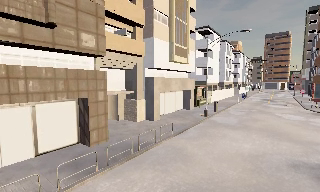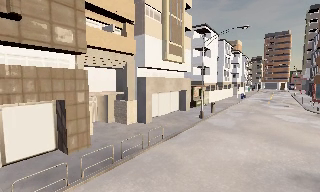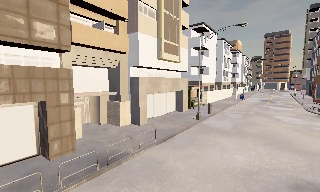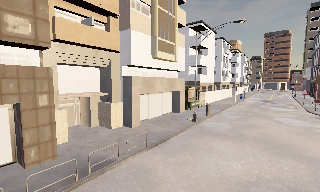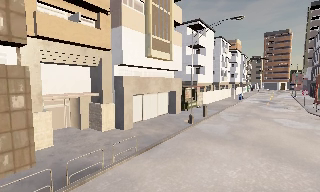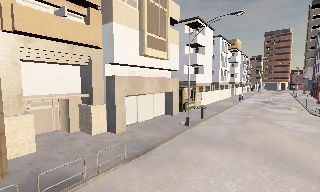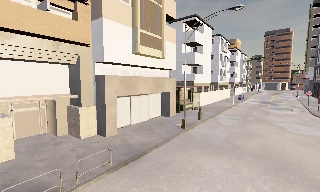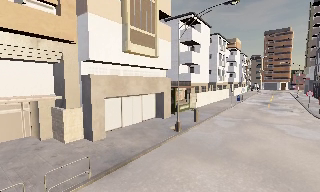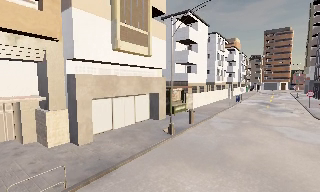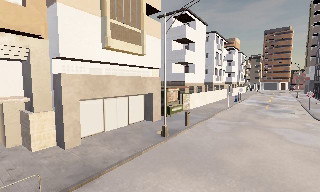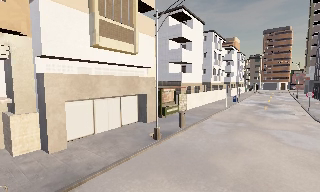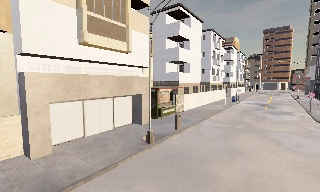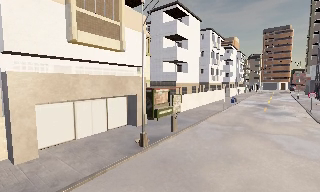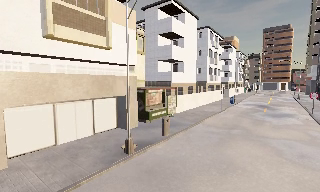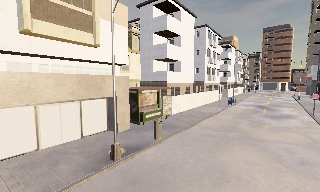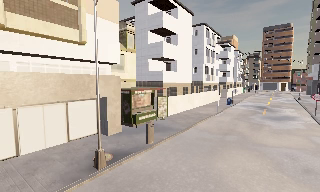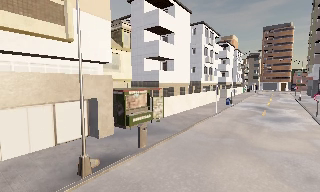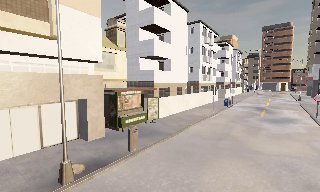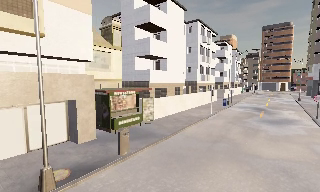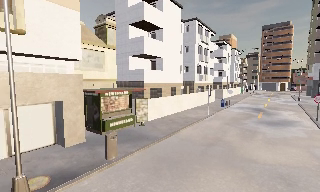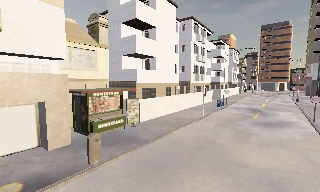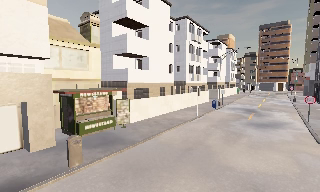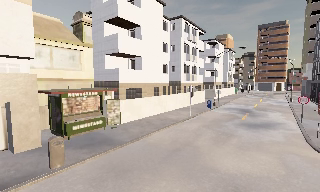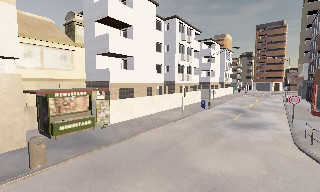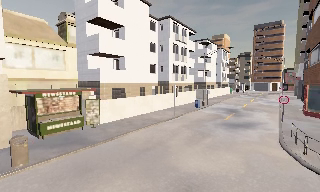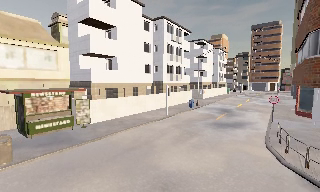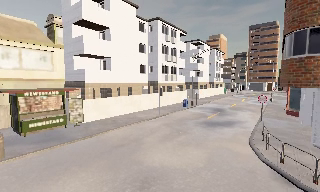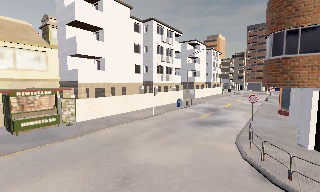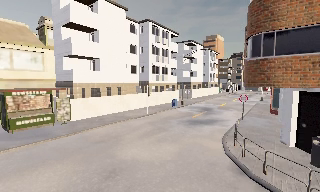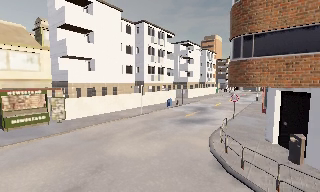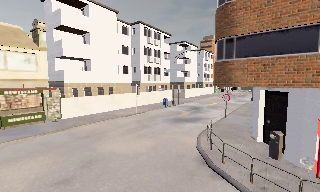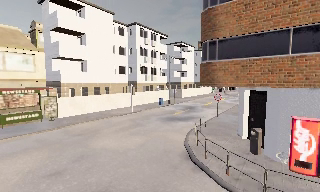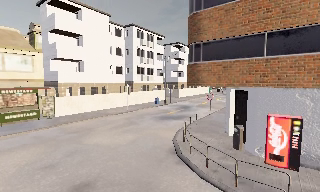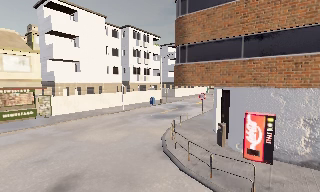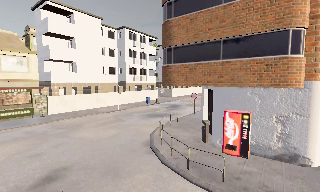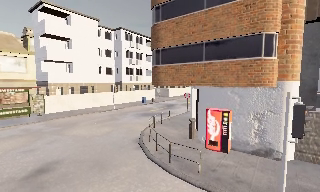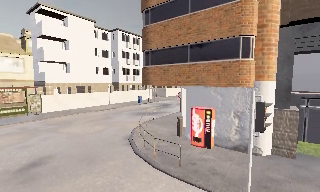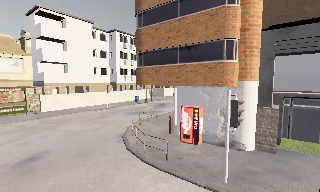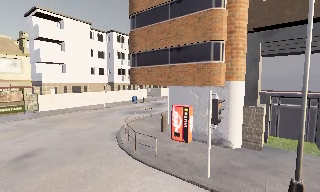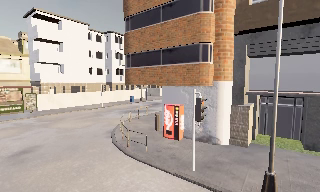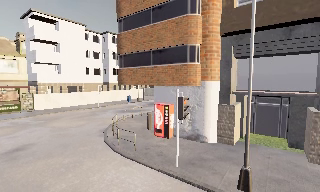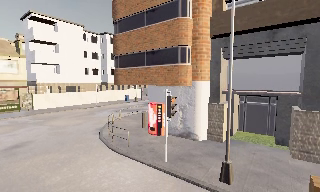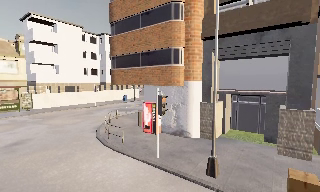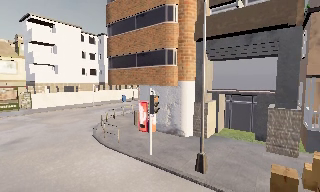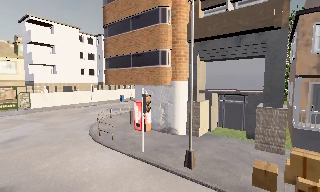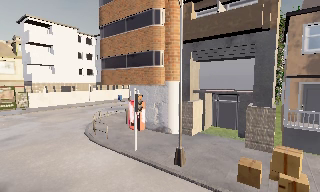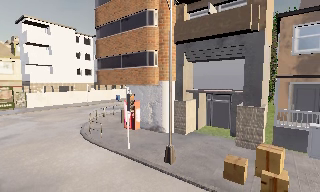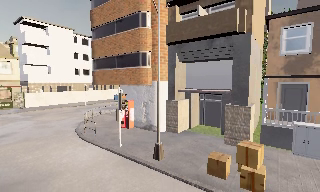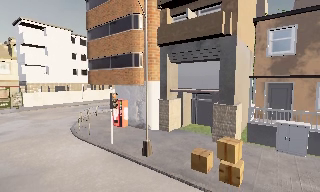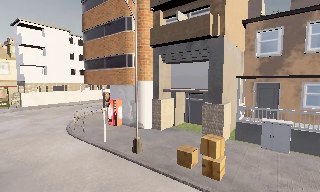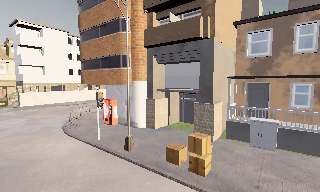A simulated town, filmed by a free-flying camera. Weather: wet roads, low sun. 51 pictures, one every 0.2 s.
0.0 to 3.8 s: The camera travels forward and to its right, about 14 m, so what stands in front looms larger.
3.8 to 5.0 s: The camera travels to its right, about 4.5 m, so close, fixed things drift to the left.
5.0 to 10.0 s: The camera travels to its right and backward, about 16 m, so close, fixed things drift to the left.
The film runs forward here.
